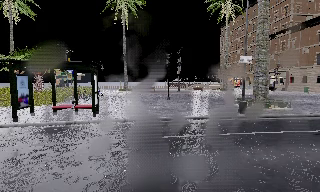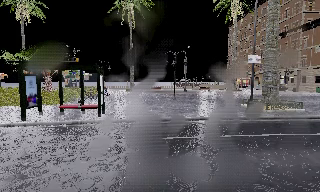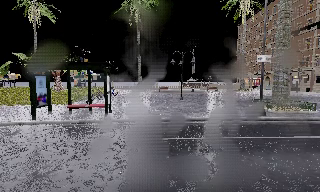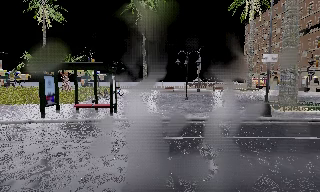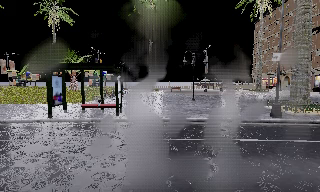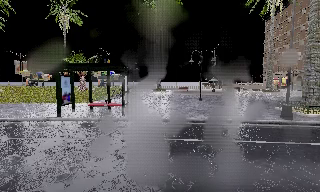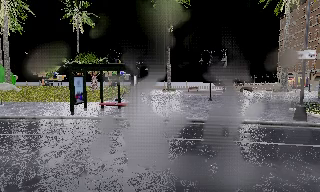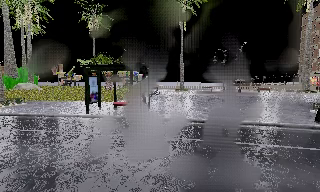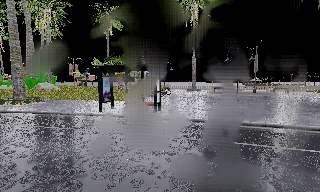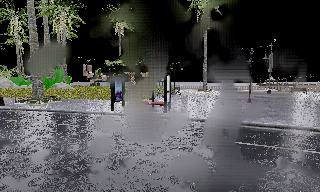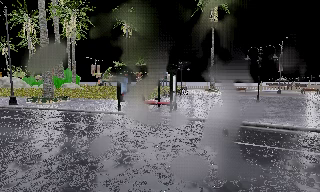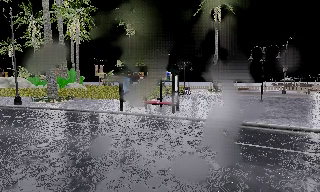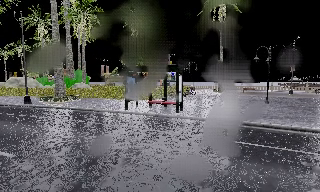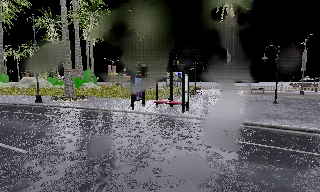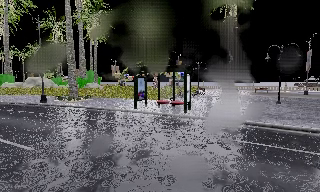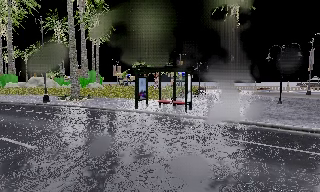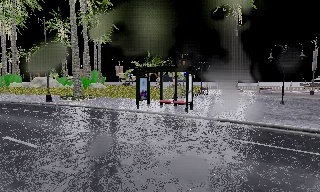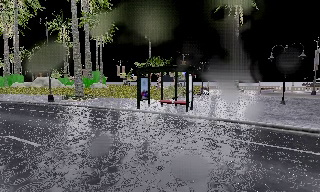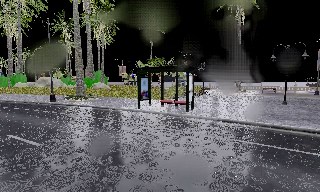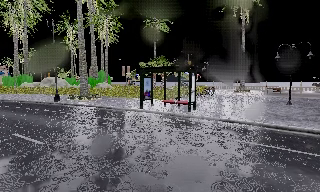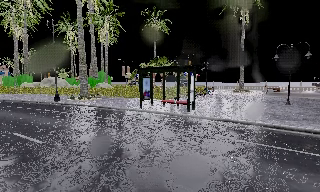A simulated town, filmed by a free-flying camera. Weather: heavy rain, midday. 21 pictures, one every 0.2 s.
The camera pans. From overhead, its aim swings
counterclockwise.
The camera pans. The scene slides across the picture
to the right.
0.0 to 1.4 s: The scene slides to the right, as the camera pans about 20 degrees to its left. It travels to its right, about 0.5 m.
1.4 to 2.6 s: The scene slides to the right, as the camera pans about 15 degrees to its left.
2.6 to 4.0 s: The camera shifts only a little, or ends up much as it began.
The film runs backward here.
